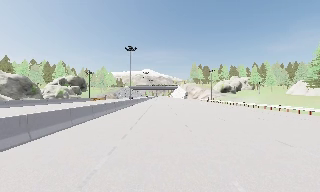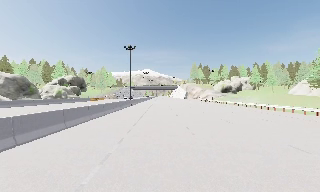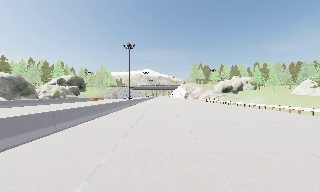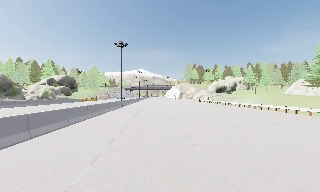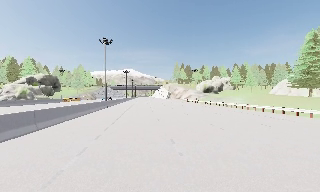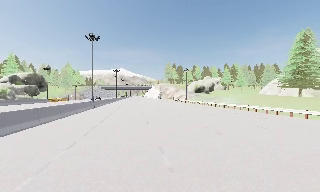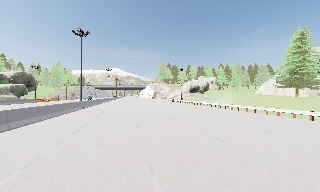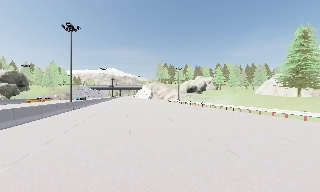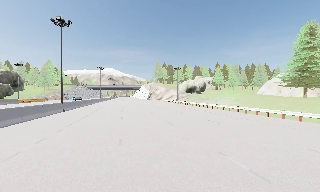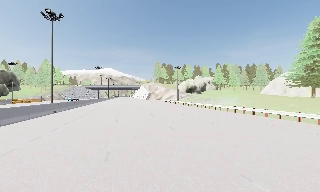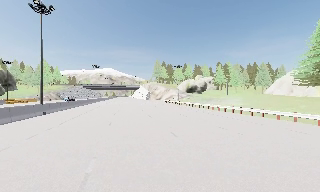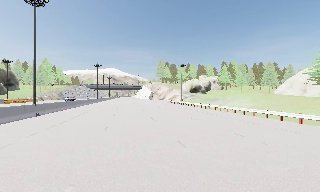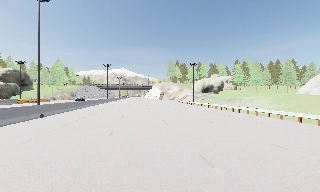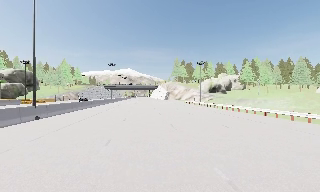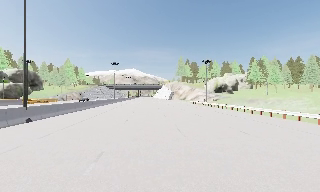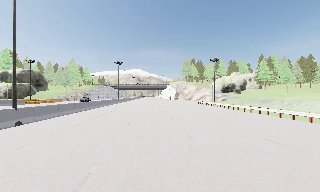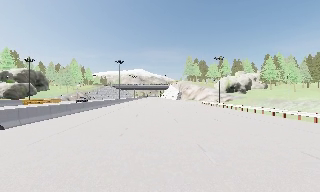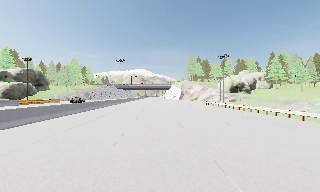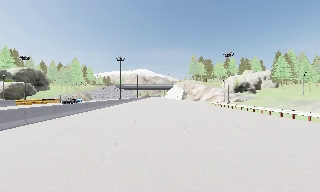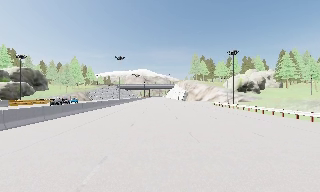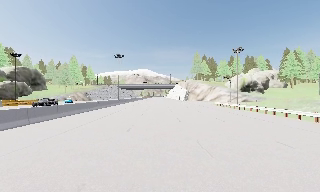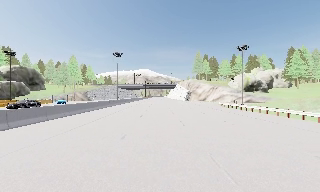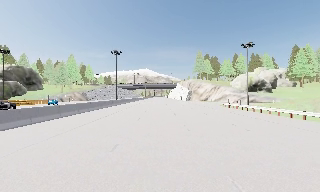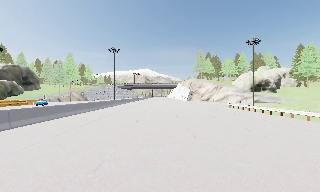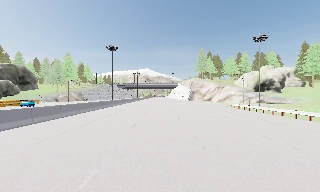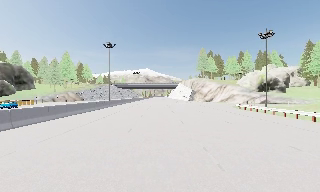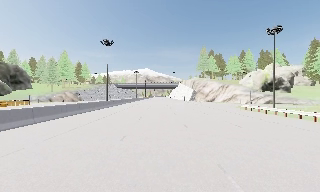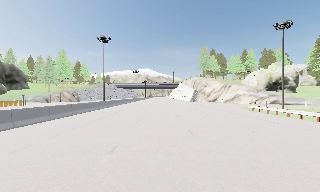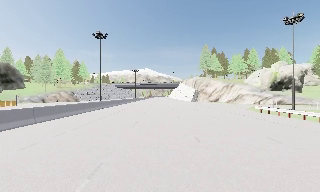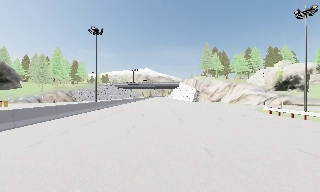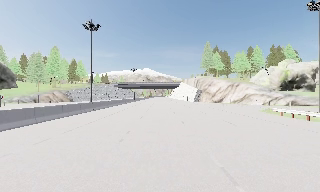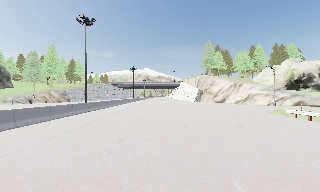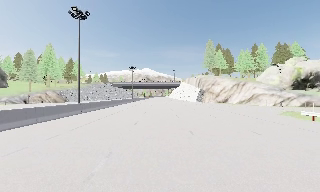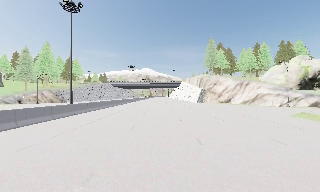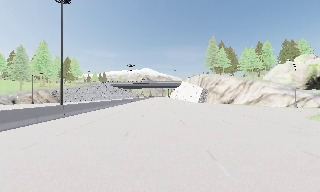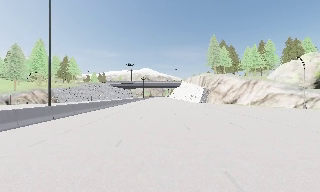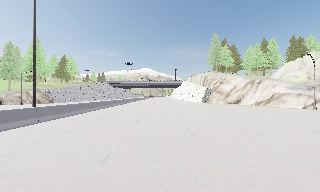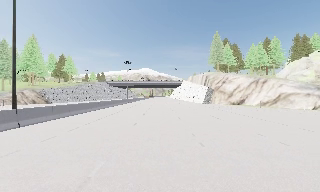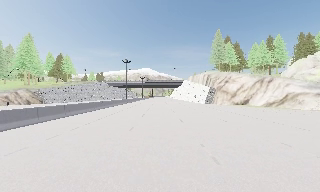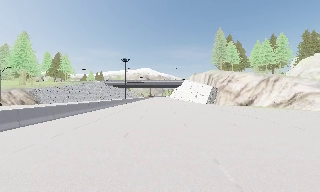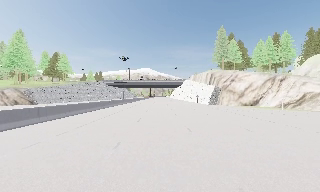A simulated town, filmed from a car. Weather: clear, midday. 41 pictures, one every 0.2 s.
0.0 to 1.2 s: The camera swings to its right by about 10 degrees, and the scene slides to the left. It travels forward, about 6 m, so what stands in front looms larger. It gains speed.
1.2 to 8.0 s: The camera swings to its left by about 10 degrees, and the scene slides to the right. It travels forward, about 55 m, so what stands in front looms larger.
The film runs forward here.
